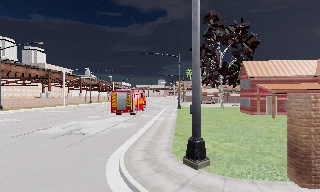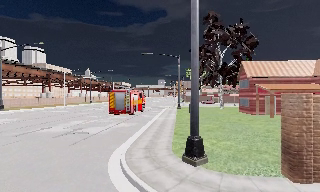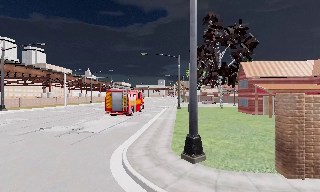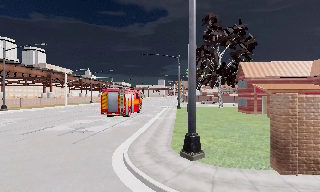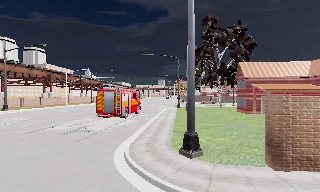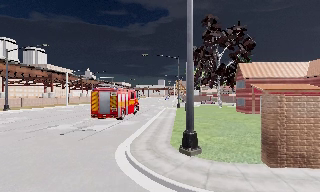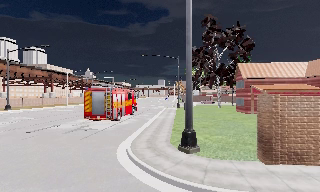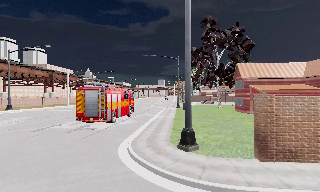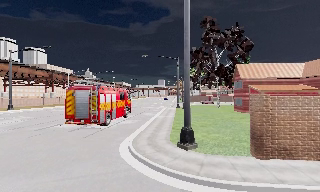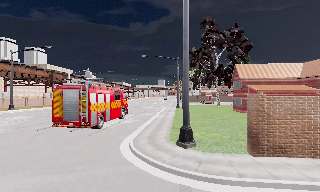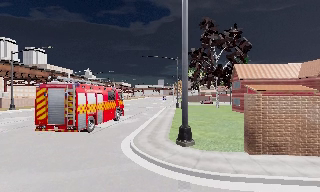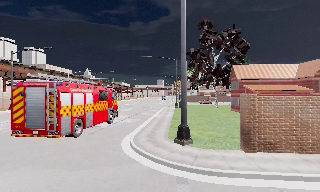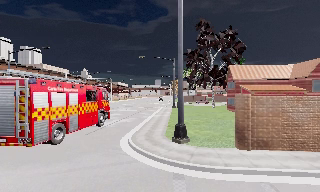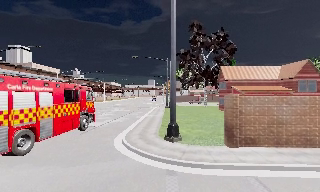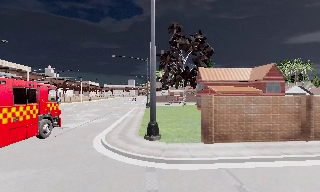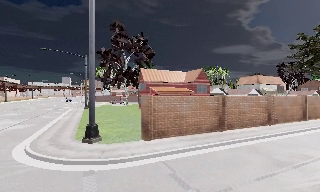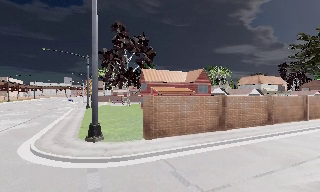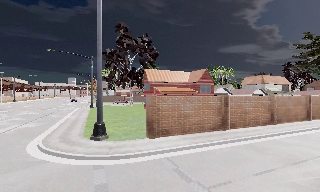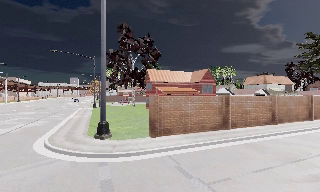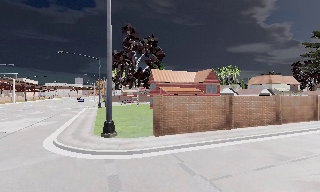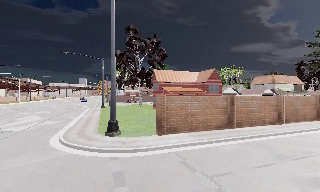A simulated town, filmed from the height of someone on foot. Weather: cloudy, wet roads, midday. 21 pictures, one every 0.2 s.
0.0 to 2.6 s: The camera travels backward, about 3 m, so what stands in front gets smaller.
2.6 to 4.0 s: The camera swings to its right by about 25 degrees, and the scene slides to the left. It travels backward, about 1.5 m, so what stands in front gets smaller.
The film runs backward here.
